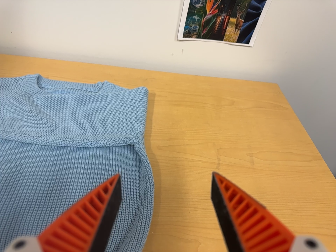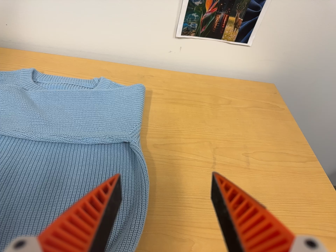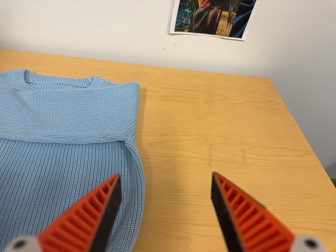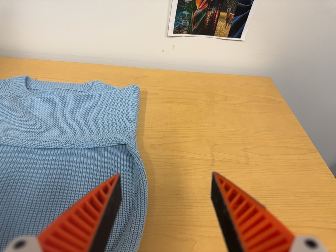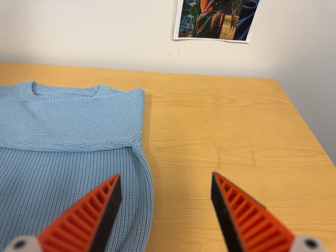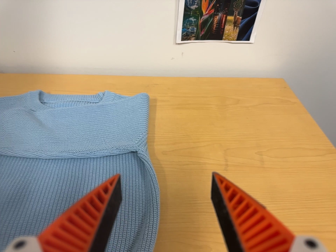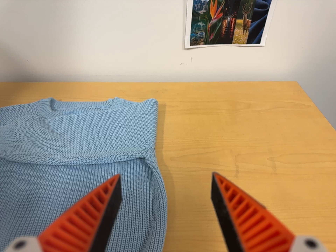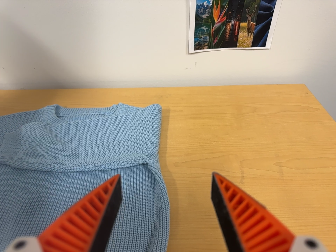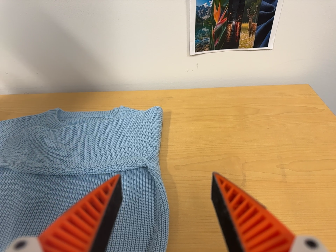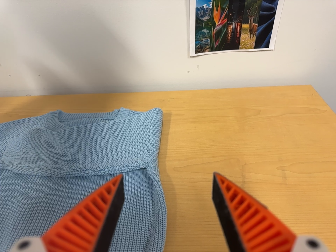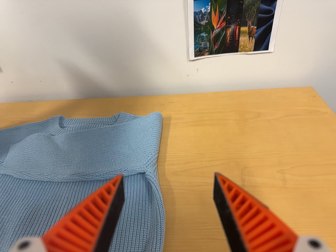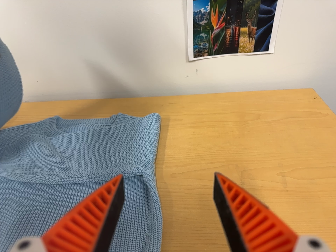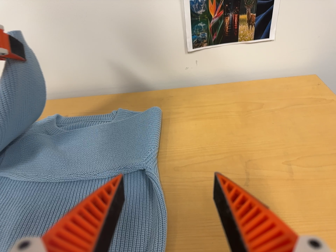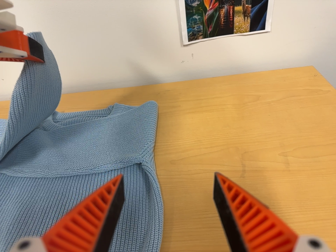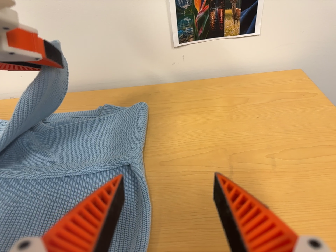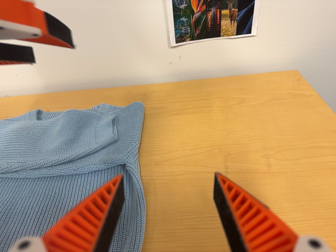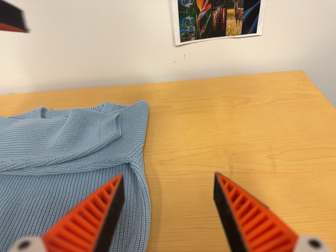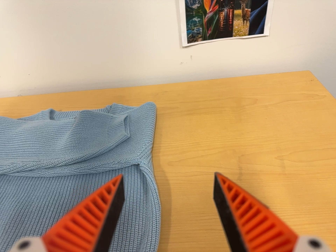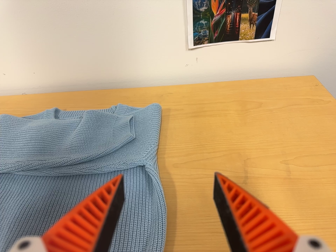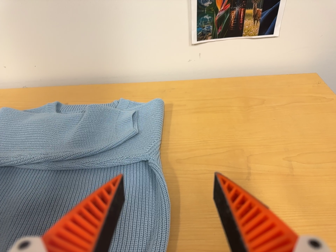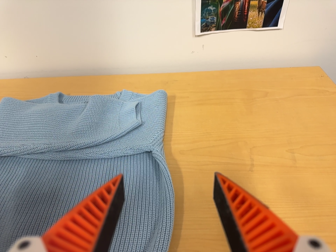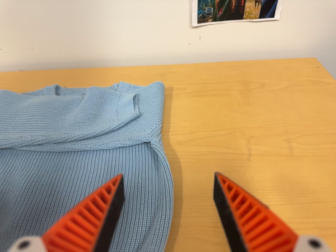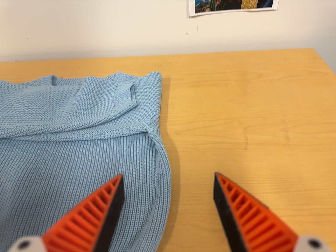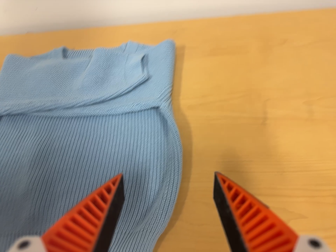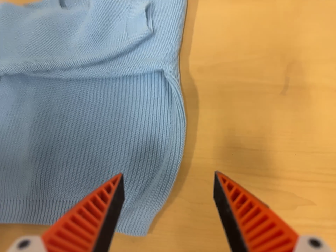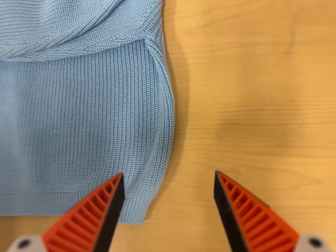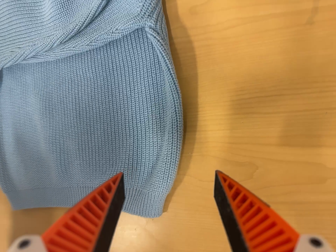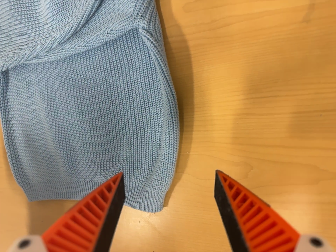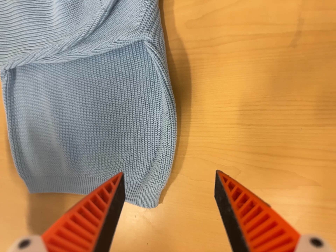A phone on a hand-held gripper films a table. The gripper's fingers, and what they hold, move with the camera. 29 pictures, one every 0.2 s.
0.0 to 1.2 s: The camera shifts only a little, or ends up much as it began.
1.2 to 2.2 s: The camera travels to its right, about 5 cm.
2.2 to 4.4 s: The camera shifts only a little, or ends up much as it began.
4.4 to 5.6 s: The camera pans to its left by about 25 degrees. It travels toward the top of its view and to its right, about 22 cm. Its aim tips toward the bottom of its view by about 50 degrees. It rolls about its line of sight by about 10 degrees, and the scene rotates counterclockwise.
The film runs forward here.
